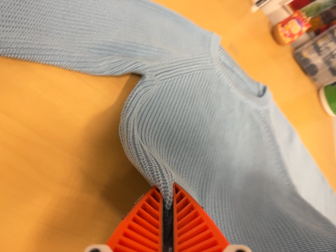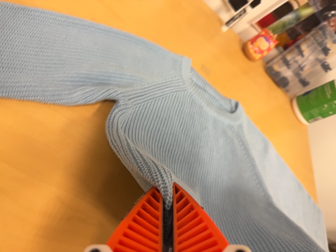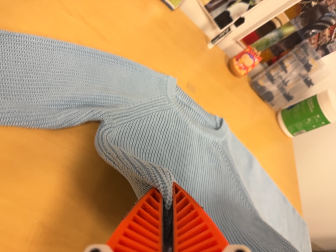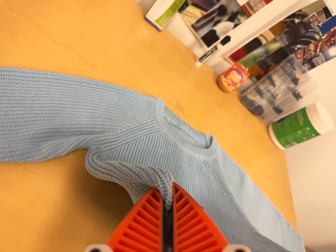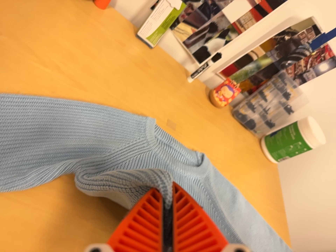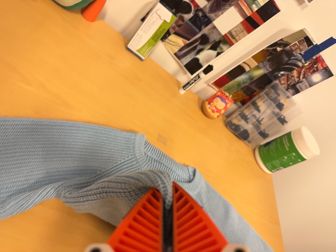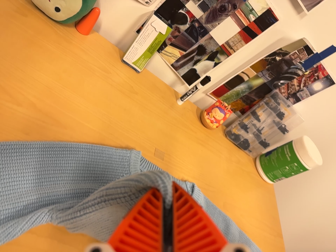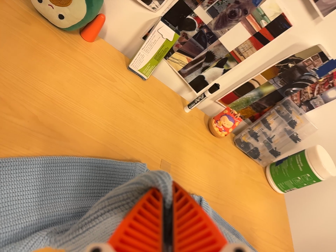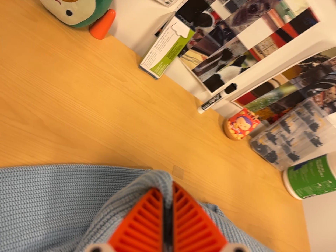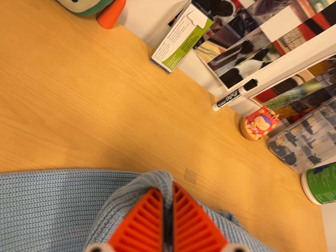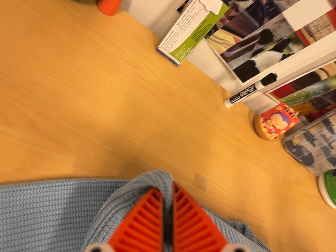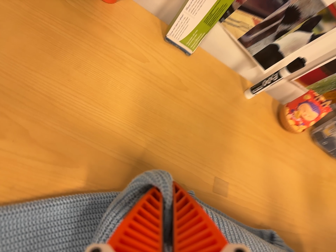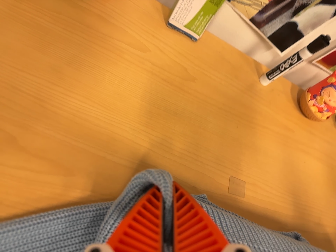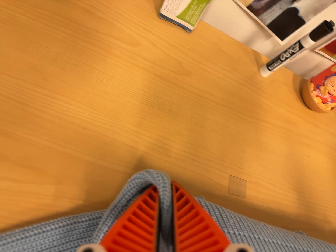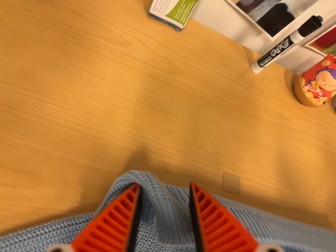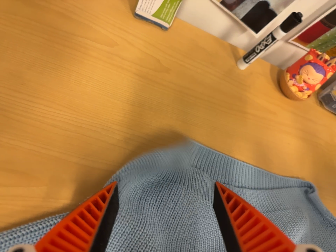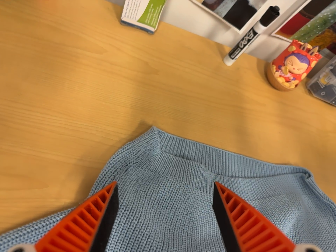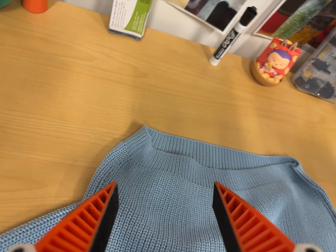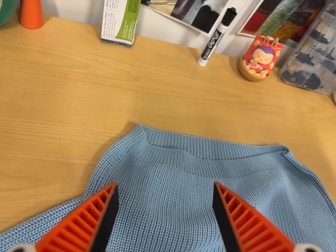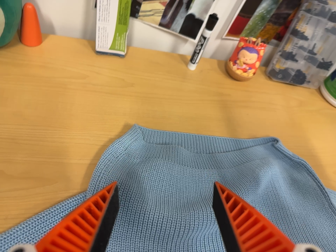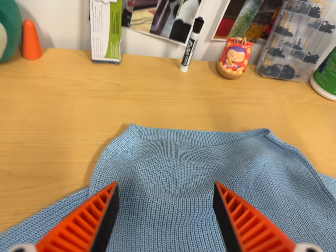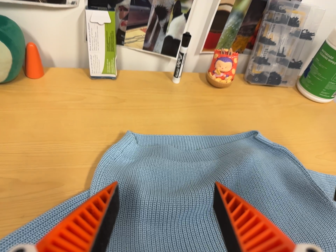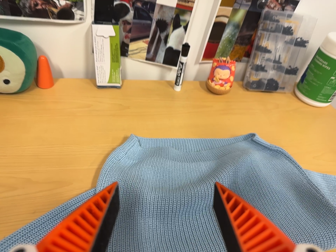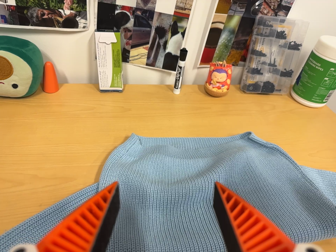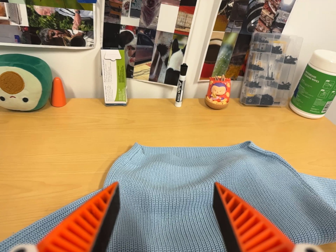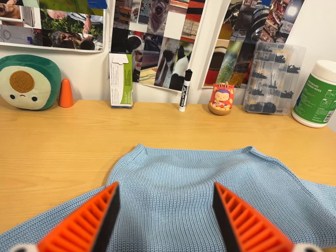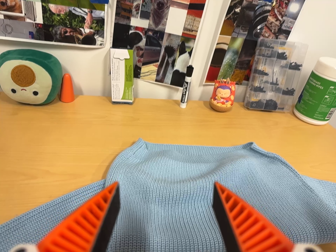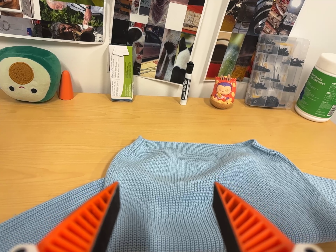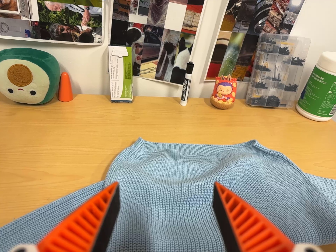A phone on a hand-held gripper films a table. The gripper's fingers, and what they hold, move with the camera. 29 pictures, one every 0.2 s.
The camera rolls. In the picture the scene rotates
counterclockwise.
0.0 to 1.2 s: The camera travels toward the top of its view and to its right, about 16 cm, so close, fixed things drift downward. Its aim tips toward the top of its view by about 10 degrees, and the scene shifts downward.
1.2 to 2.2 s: The scene slides to the right, as the camera pans about 10 degrees to its left. It travels forward and toward the top of its view, about 20 cm, so what stands in front looms larger. Its aim tips toward the bottom of its view by about 10 degrees.
2.2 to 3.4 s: The camera travels to its right, about 6 cm, so close, fixed things drift to the left. It rolls about its line of sight by about 15 degrees, and the scene rotates counterclockwise.
3.4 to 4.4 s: The camera travels backward, toward the bottom of its view and to its right, about 16 cm, so what stands in front gets smaller. Its aim tips toward the top of its view by about 15 degrees. It rolls about its line of sight by about 15 degrees, and the scene rotates counterclockwise.
4.4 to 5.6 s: The camera travels toward the bottom of its view and backward, about 7 cm. Its aim tips toward the top of its view by about 10 degrees.
The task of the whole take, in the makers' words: fold up.
The film runs forward here.
